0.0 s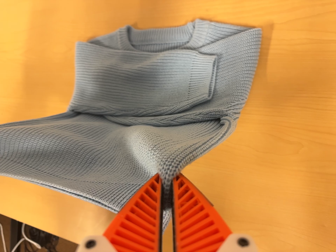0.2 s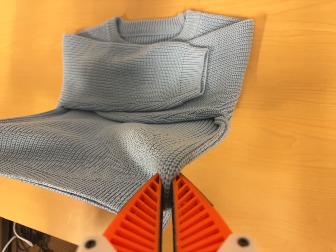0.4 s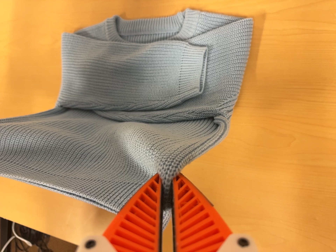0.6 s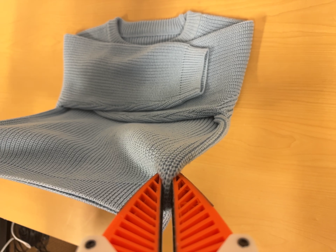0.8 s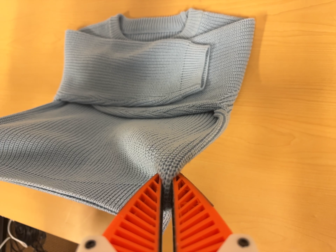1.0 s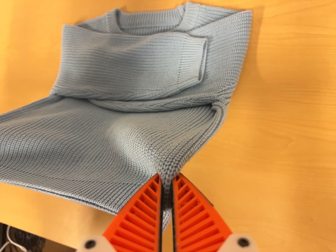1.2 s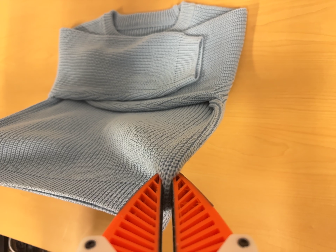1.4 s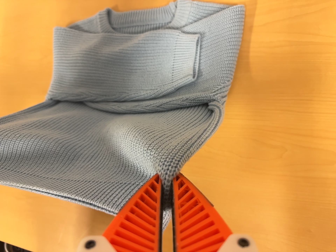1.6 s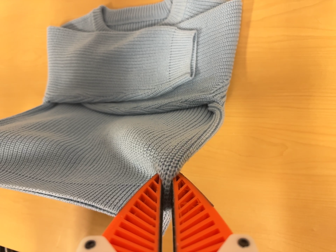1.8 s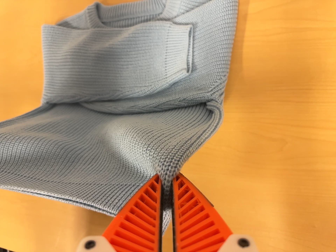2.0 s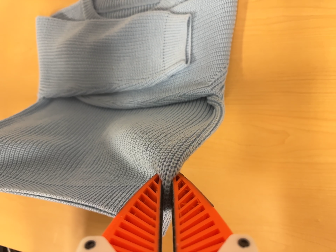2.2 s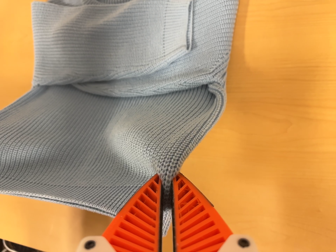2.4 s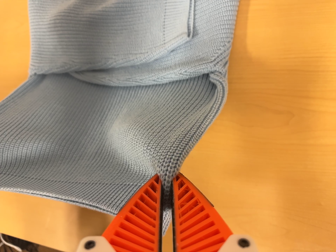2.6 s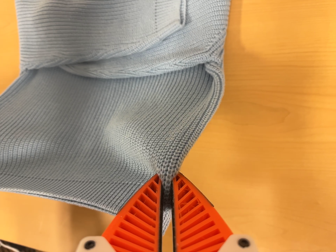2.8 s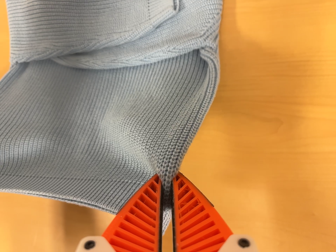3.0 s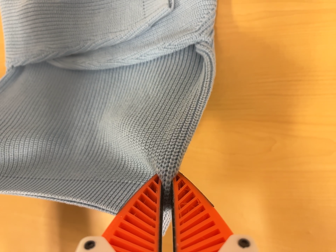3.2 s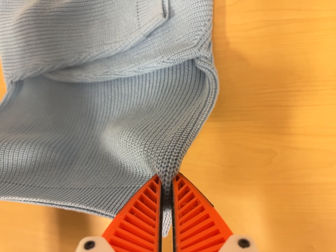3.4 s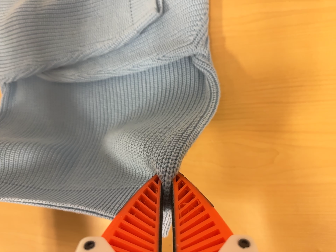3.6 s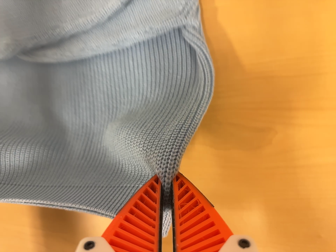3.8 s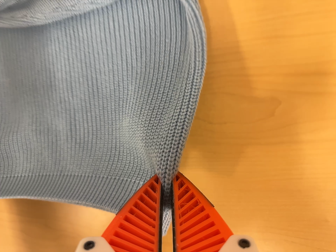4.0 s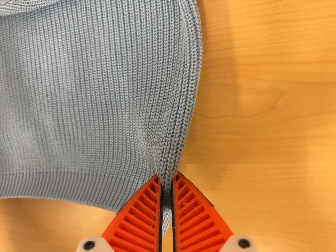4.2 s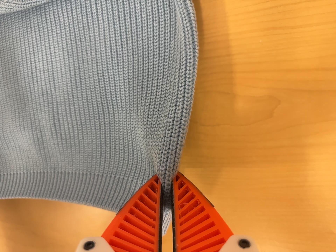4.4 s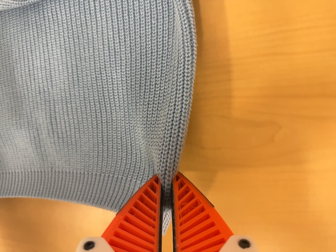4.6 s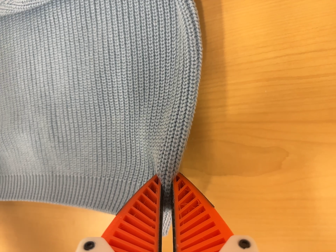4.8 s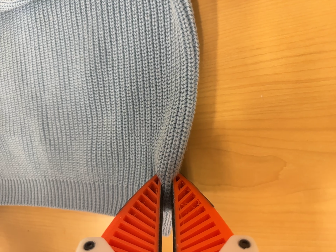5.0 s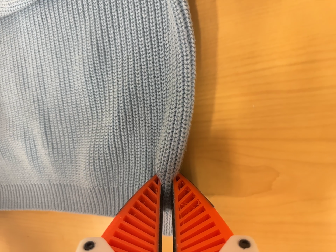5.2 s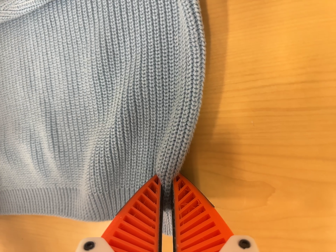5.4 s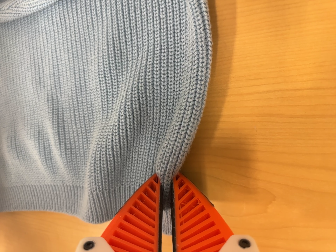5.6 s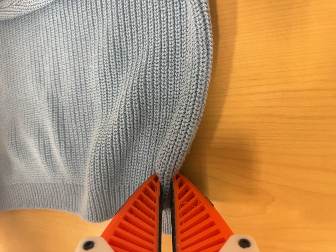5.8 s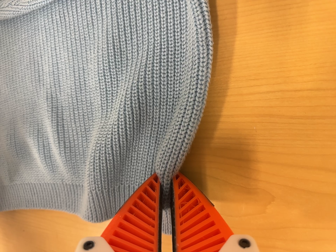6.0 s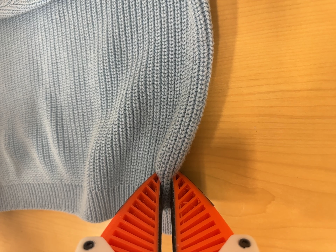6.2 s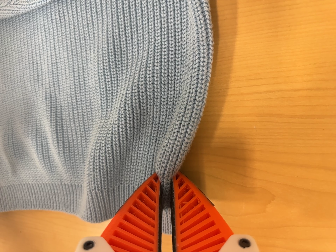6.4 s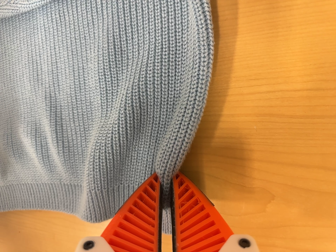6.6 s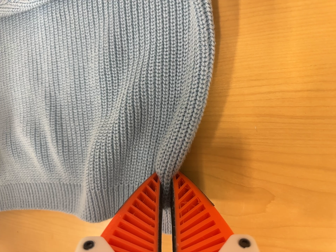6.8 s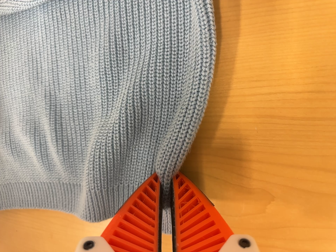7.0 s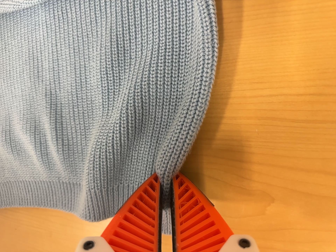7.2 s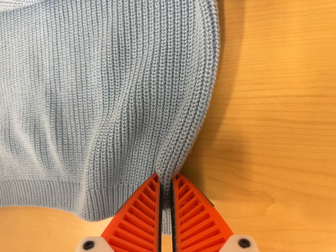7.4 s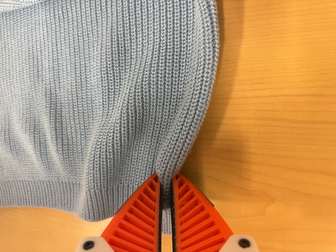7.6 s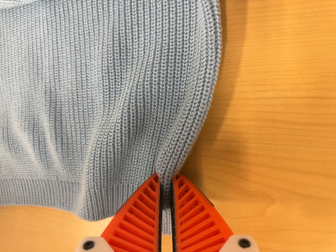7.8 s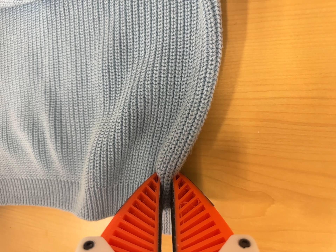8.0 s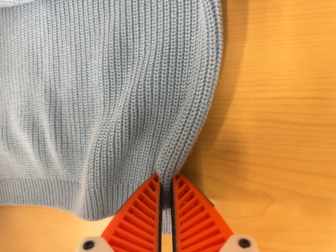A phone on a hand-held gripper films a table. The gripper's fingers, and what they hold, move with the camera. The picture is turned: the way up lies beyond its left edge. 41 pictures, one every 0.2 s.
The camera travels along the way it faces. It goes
forward.
0.0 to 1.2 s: The camera shifts only a little, or ends up much as it began.
1.2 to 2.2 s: The camera travels forward, about 5 cm, so what stands in front looms larger.
2.2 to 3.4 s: The camera travels forward and toward the top of its view, about 7 cm, so what stands in front looms larger.
3.4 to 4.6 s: The camera travels forward and to its right, about 10 cm, so what stands in front looms larger.
4.6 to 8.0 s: The camera shifts only a little, or ends up much as it began.
The film runs backward here.
